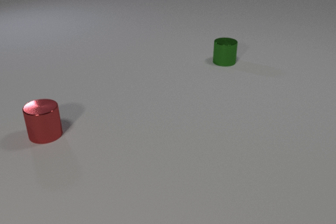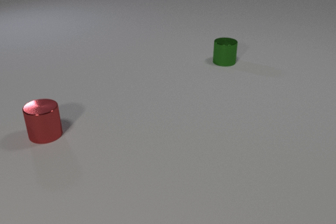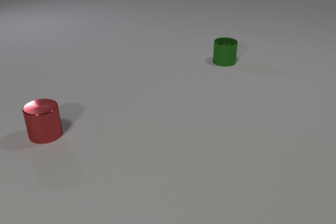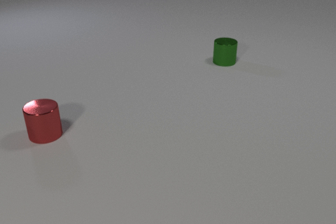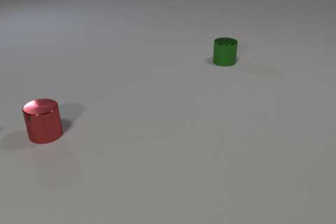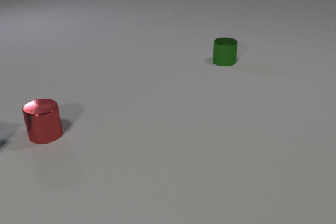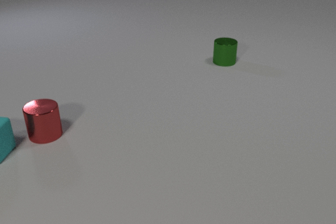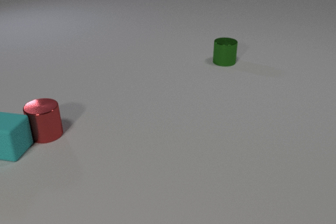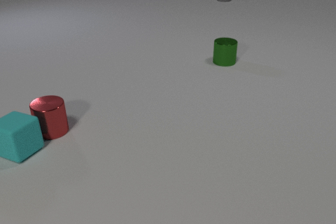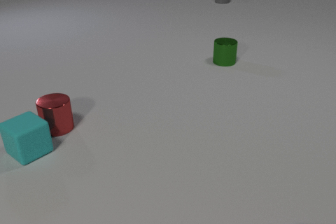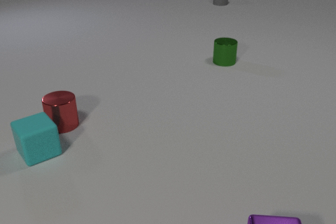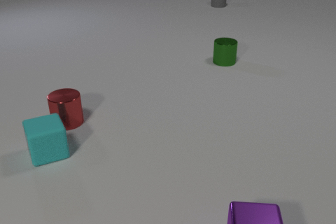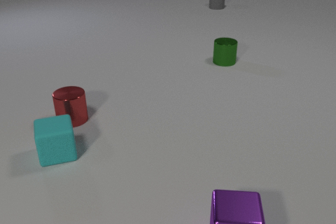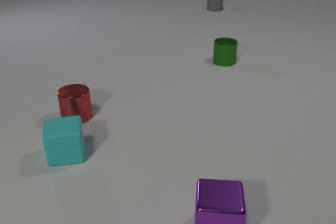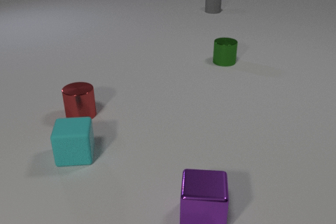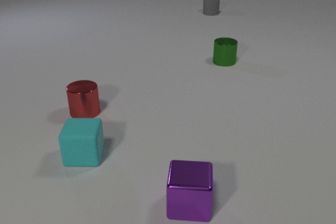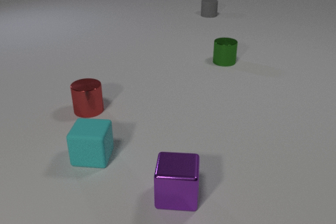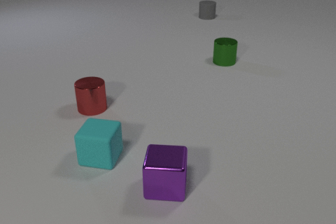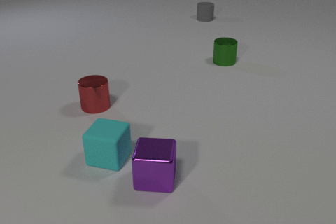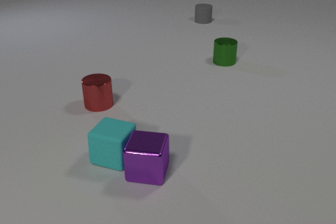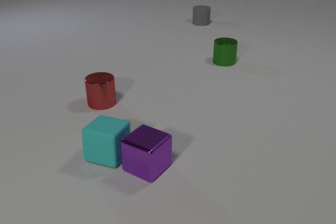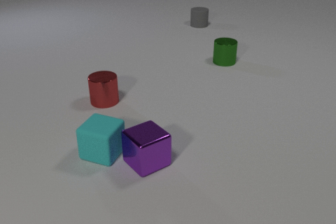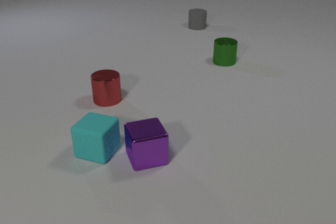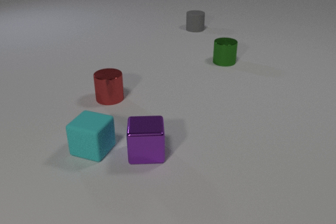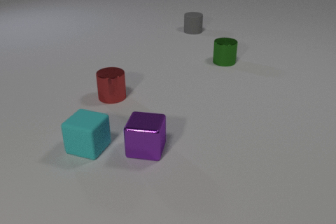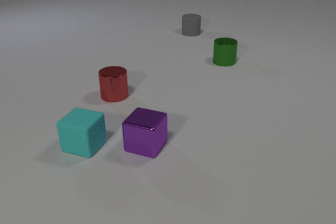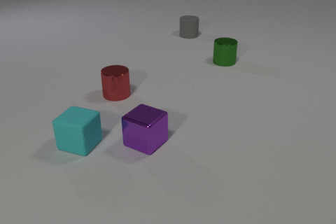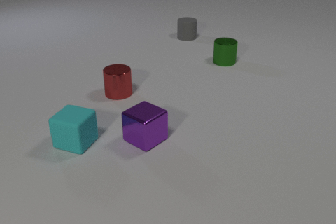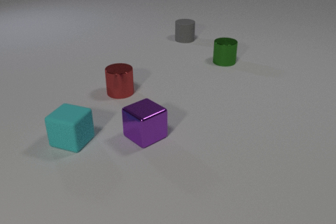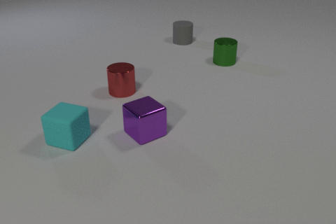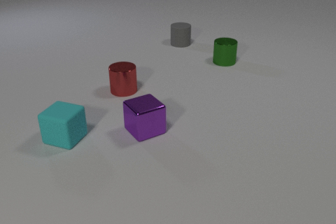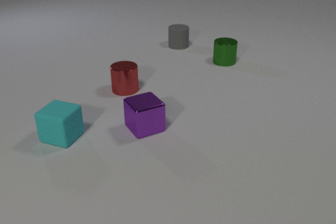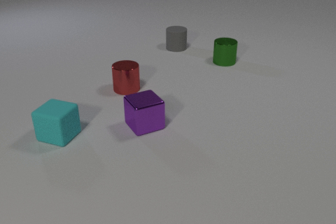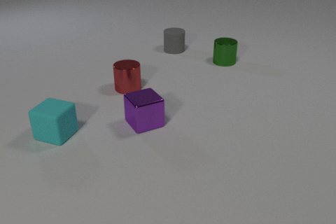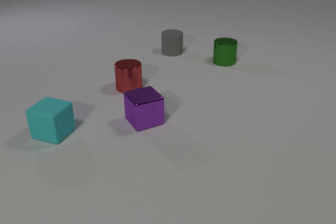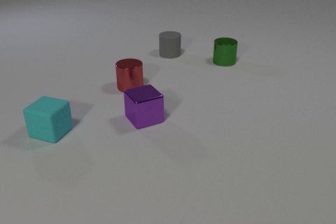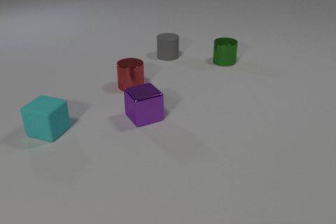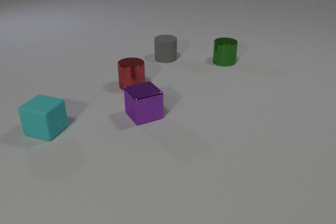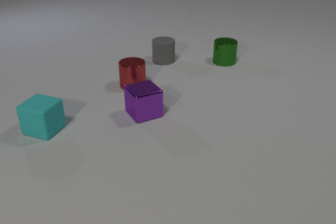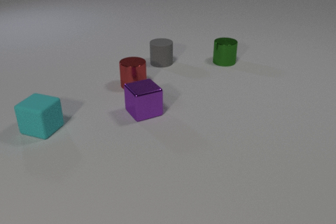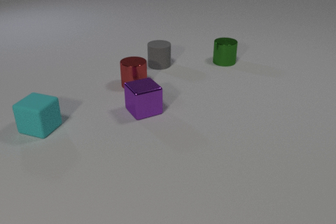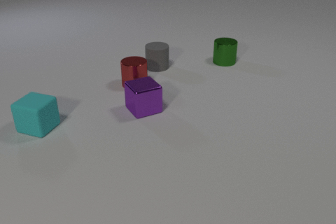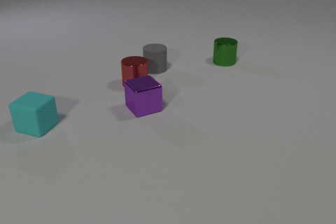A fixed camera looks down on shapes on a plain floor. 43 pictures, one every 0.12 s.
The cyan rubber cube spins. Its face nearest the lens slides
to the left.
The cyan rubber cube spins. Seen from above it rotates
clockwise.
0.00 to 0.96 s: The cyan rubber cube comes in at the left edge, slides to the right. The red metal cylinder moves, and ends about where it began. The gray rubber cylinder comes in at the top edge, slides toward the camera. The cyan rubber cube and the red metal cylinder collide.
0.96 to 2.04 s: The cyan rubber cube slides to the right and toward the camera, spins clockwise seen from above by about 75 degrees, its near face sliding to the left. The red metal cylinder slides to the right and away from the camera. The gray rubber cylinder slides toward the camera. The purple metal cube comes in at the bottom edge, slides to the left and away from the camera.
2.04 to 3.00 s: The cyan rubber cube slides away from the camera and to the left. The red metal cylinder slides away from the camera and to the right. The gray rubber cylinder slides toward the camera. The purple metal cube slides away from the camera, spins so that its near face slides to the left, clockwise seen from above. The cyan rubber cube and the purple metal cube collide.
3.00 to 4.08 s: The cyan rubber cube slides away from the camera and to the left. The red metal cylinder slides away from the camera and to the right. The gray rubber cylinder slides toward the camera. The purple metal cube slides away from the camera, spins so that its near face slides to the left, clockwise seen from above.
4.08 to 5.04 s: The cyan rubber cube slides away from the camera and to the left. The red metal cylinder slides away from the camera and to the right. The gray rubber cylinder slides toward the camera. The purple metal cube slides away from the camera.
How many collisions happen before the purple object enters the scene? 1.
What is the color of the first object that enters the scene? cyan.
What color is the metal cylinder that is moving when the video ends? red.
